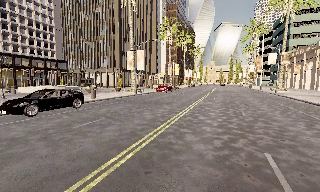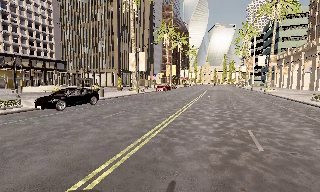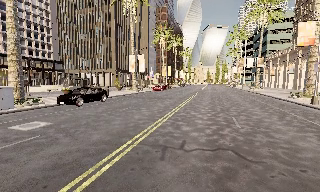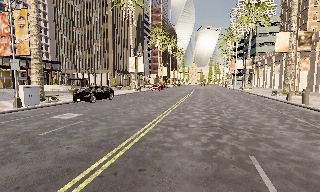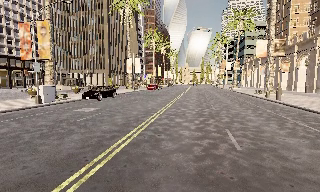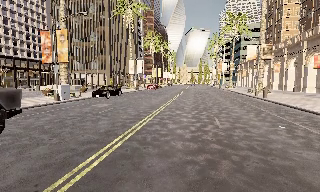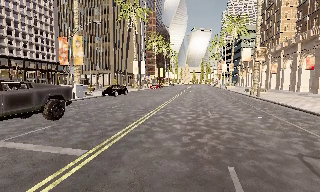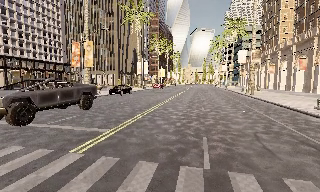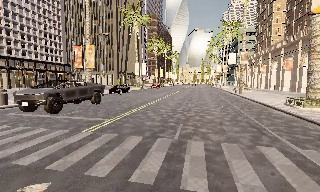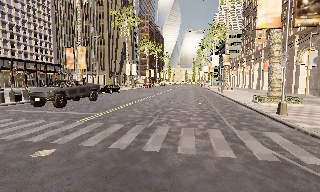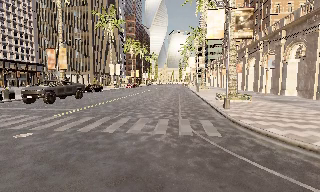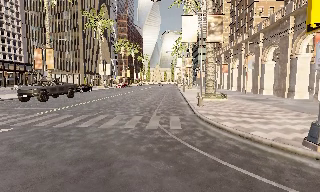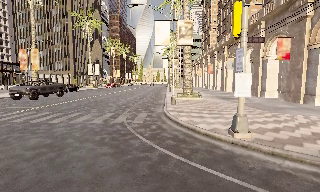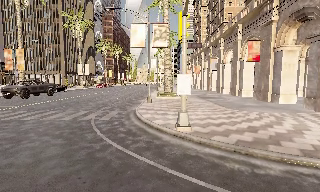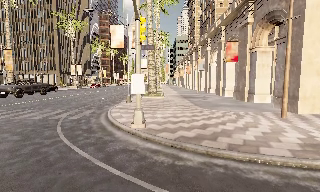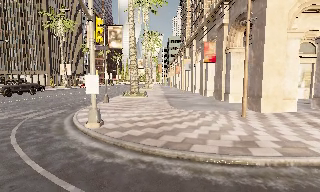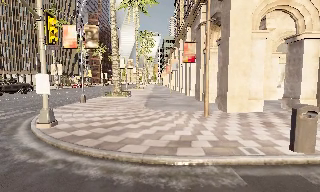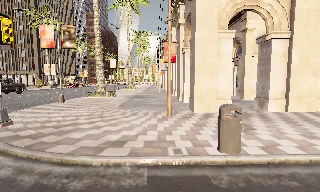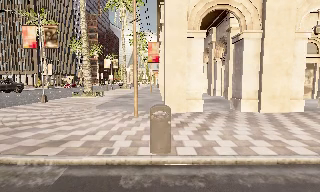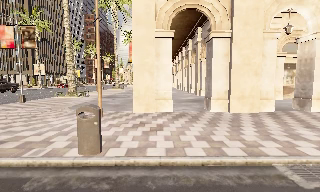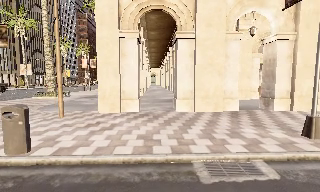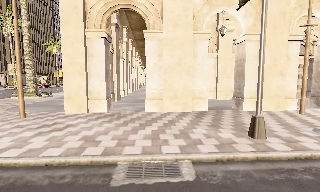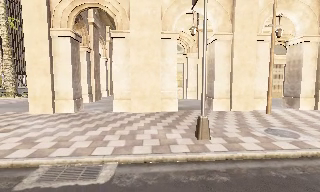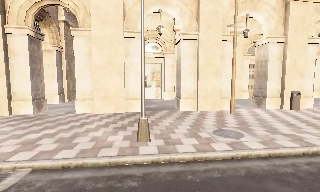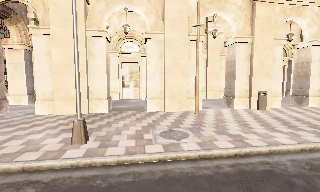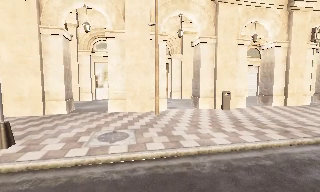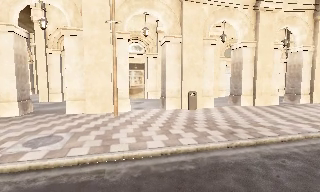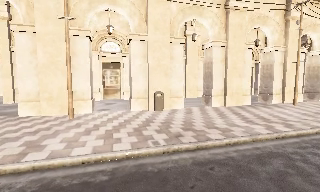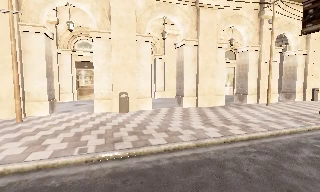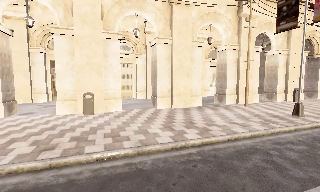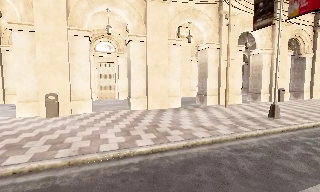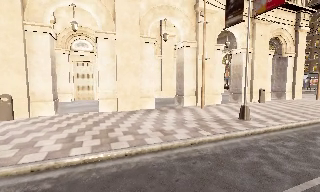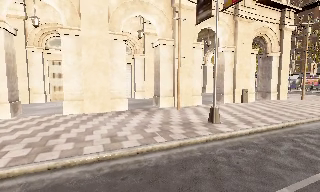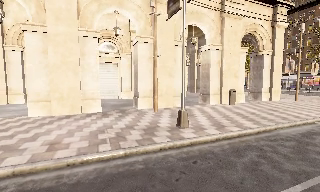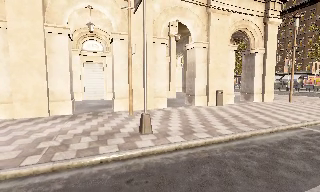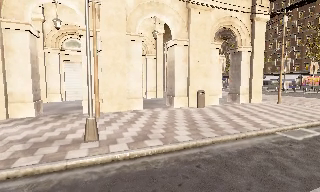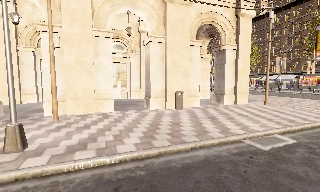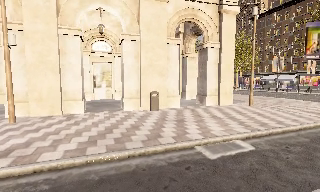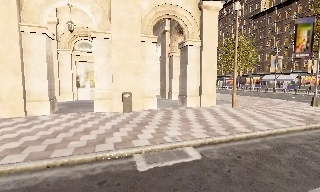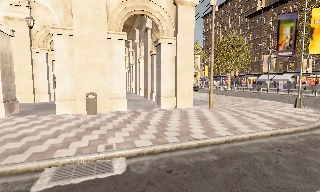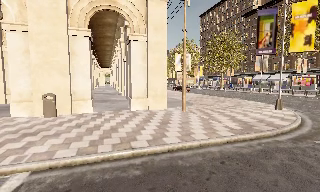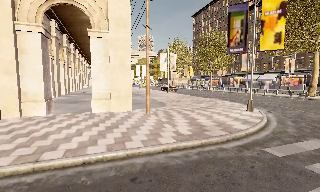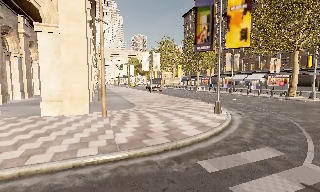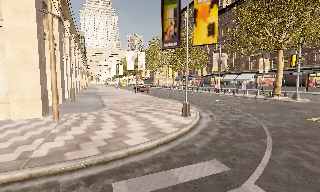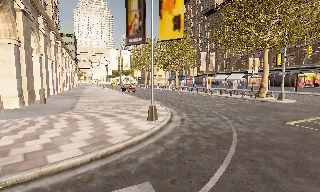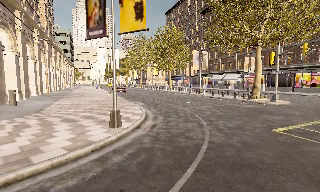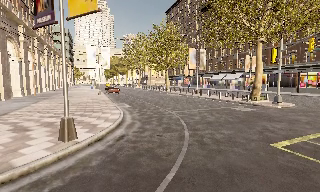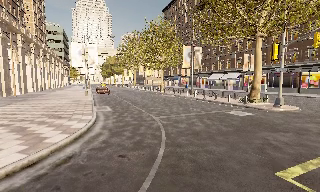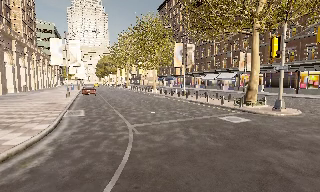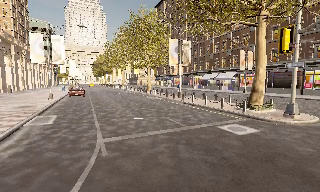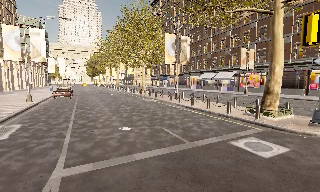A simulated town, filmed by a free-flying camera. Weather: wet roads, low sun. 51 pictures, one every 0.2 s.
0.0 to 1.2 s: The camera travels backward, about 13 m, so what stands in front gets smaller.
1.2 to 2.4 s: The camera pans to its right, which is clockwise from overhead, by about 10 degrees. It travels backward and to its right, about 10 m, so what stands in front gets smaller.
2.4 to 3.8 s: The camera travels to its right, about 12 m, so close, fixed things drift to the left.
3.8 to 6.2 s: The camera pans to its right, which is clockwise from overhead, by about 20 degrees. It travels to its right, about 20 m, so close, fixed things drift to the left.
6.2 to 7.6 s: The camera travels to its right, about 12 m, so close, fixed things drift to the left.
7.6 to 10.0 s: The camera travels to its right and forward, about 20 m, so close, fixed things drift to the left.
The film runs backward here.
